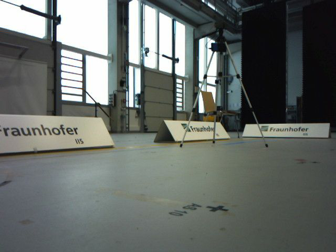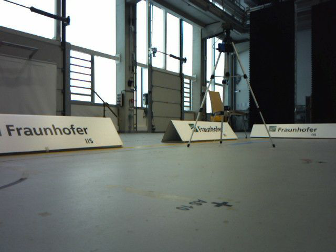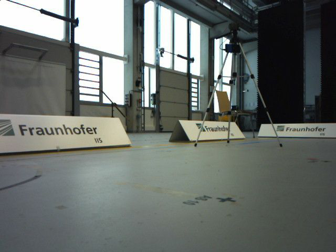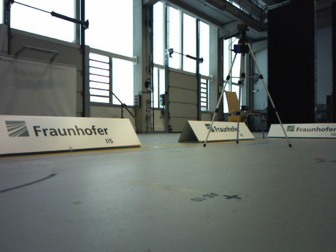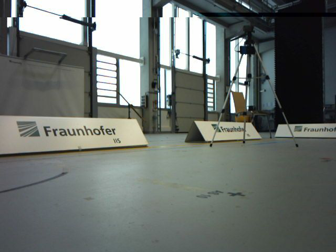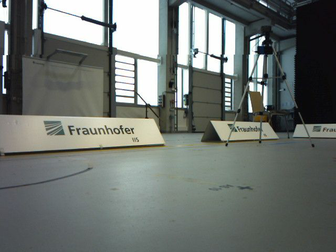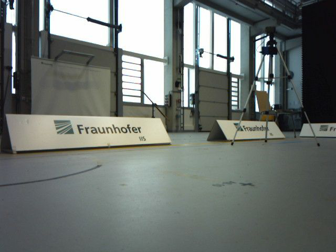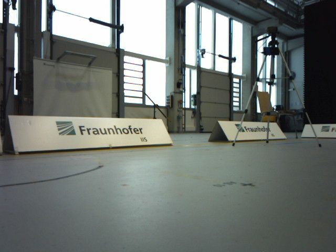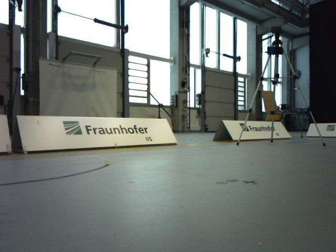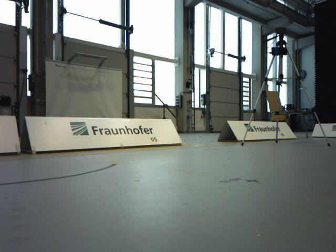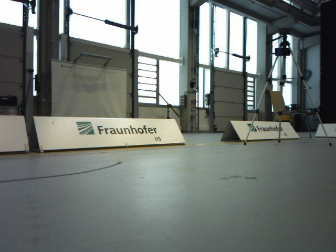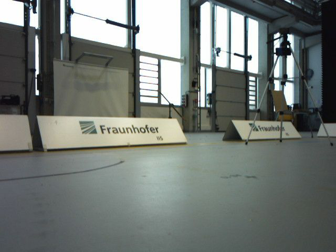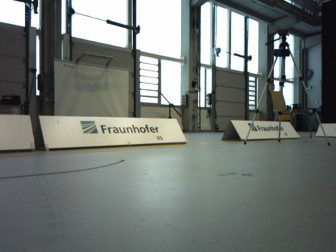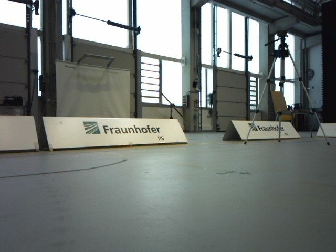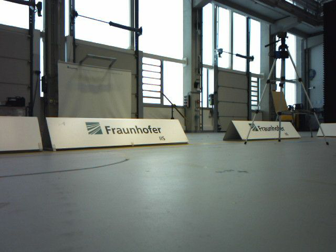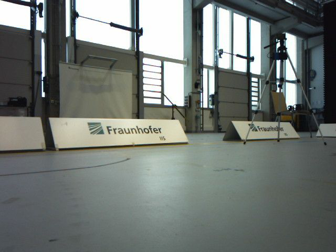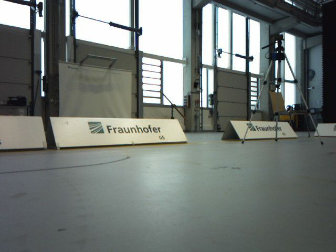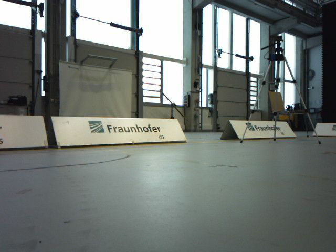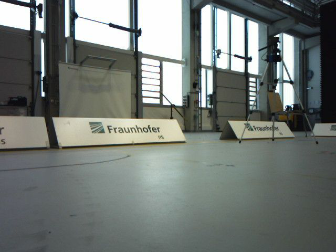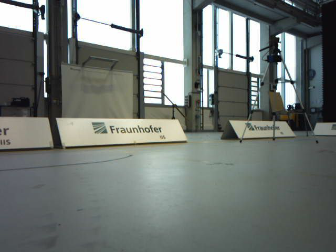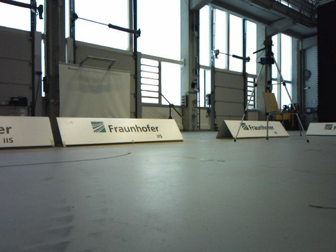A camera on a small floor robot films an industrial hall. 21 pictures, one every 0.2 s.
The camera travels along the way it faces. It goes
backward.
0.0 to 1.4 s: The camera pans to its left, which is counterclockwise from overhead, by about 10 degrees. It travels backward, about 0.3 m, so what stands in front gets smaller.
1.4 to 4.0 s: The camera travels backward, about 0.5 m, so what stands in front gets smaller.
The film runs backward here.
